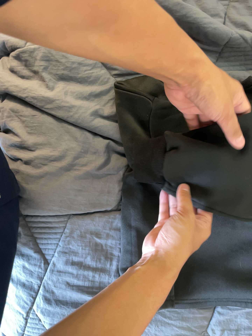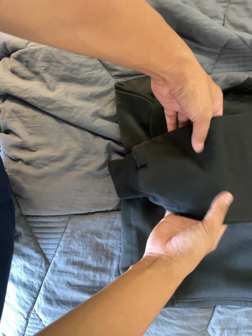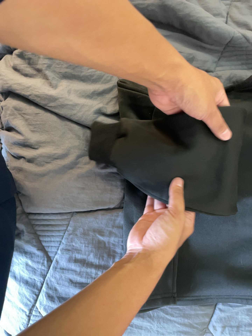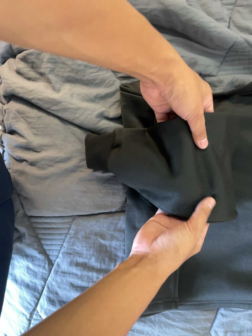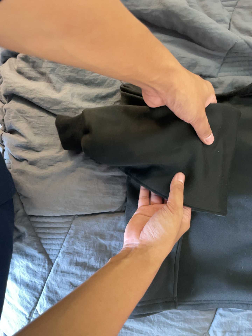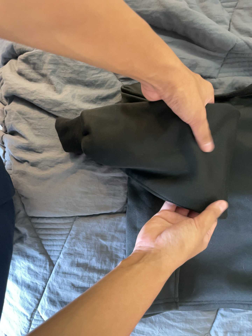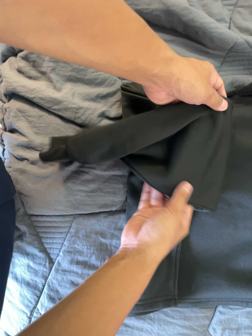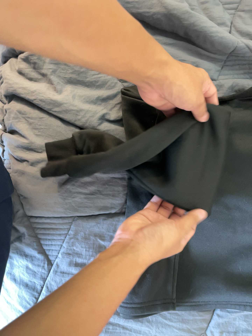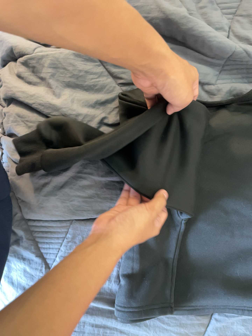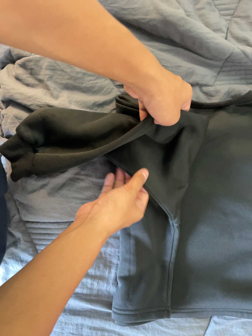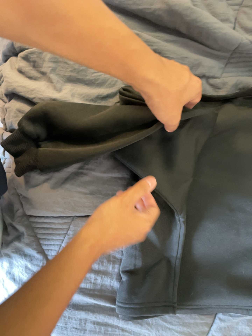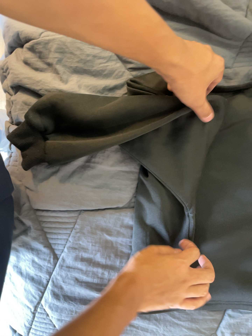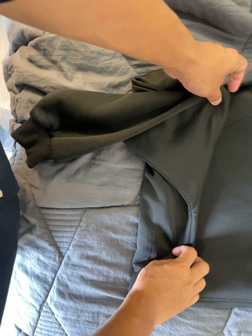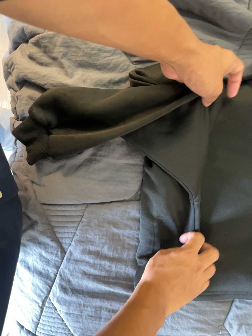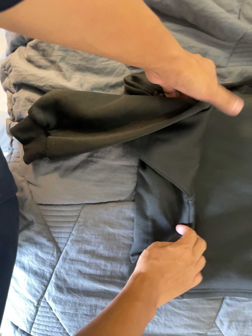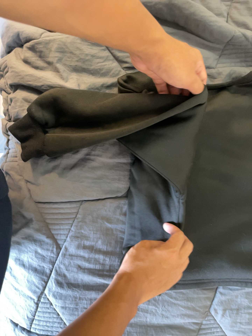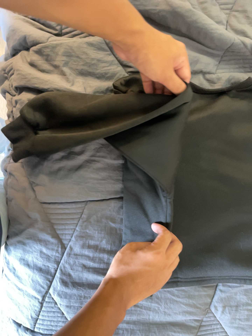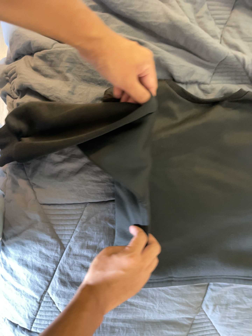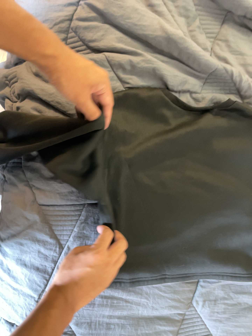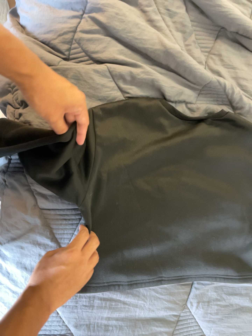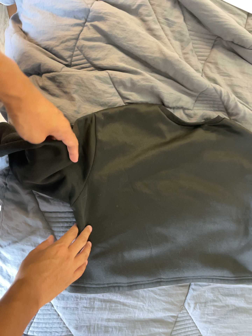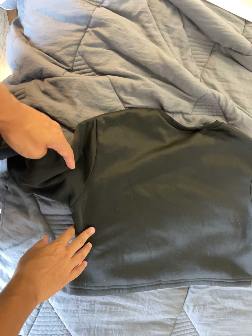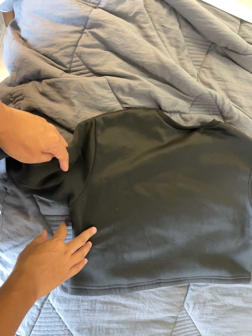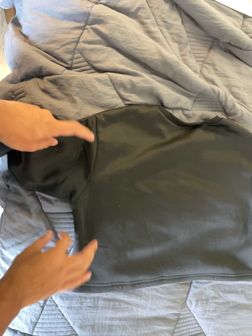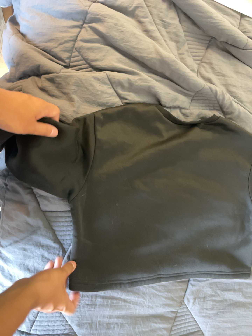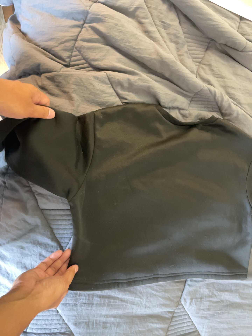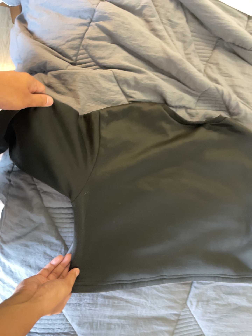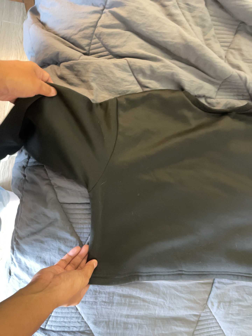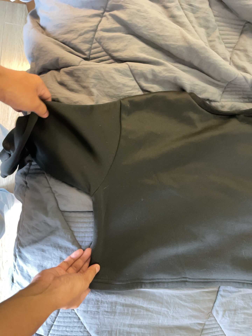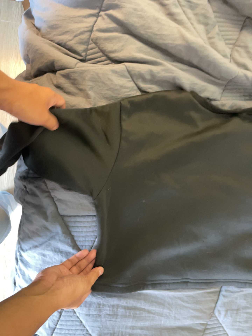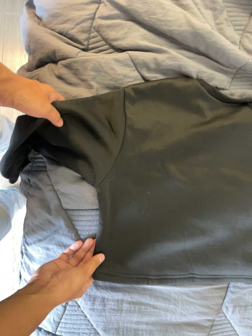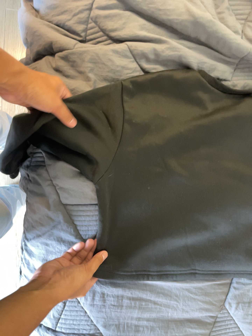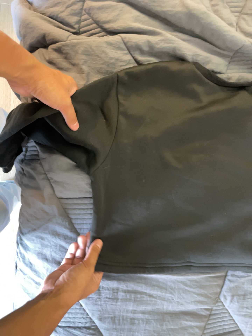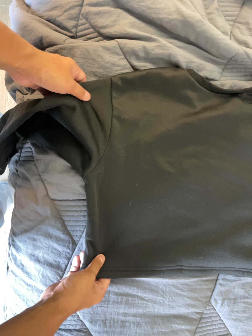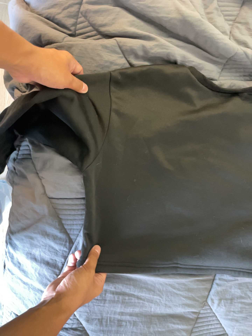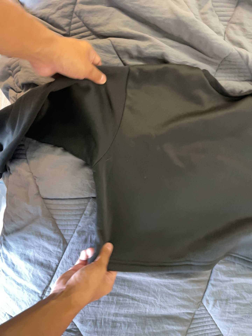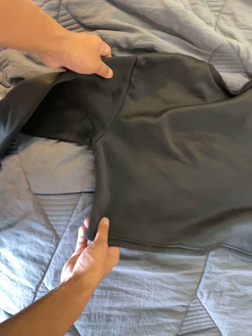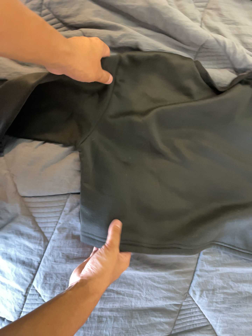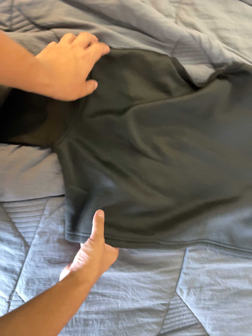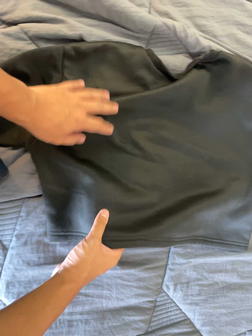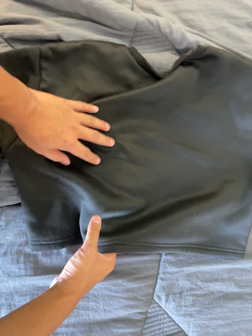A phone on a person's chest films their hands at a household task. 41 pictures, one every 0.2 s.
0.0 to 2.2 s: The camera shifts only a little, or ends up much as it began.
2.2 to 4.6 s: The camera pans to its right by about 20 degrees. It travels to its left and backward, about 22 cm.
4.6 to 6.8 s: The camera travels forward and to its right, about 9 cm, so what stands in front looms larger.
6.8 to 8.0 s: The camera travels to its right, about 18 cm, so close, fixed things drift to the left. It rolls about its line of sight by about 10 degrees, and the scene rotates counterclockwise.
The film runs backward here.
